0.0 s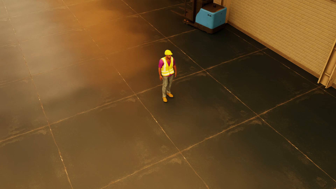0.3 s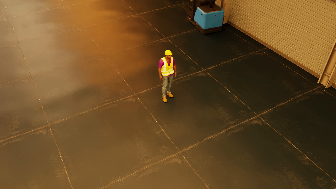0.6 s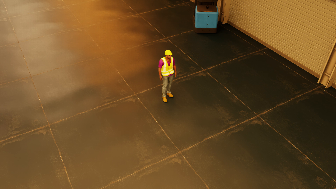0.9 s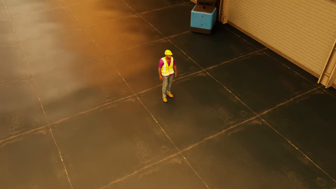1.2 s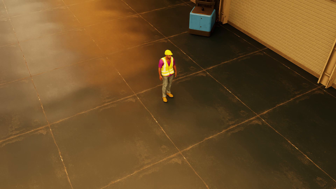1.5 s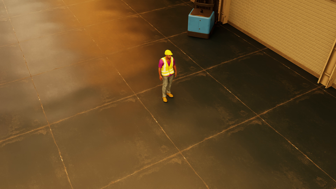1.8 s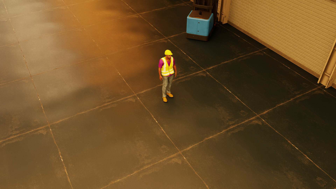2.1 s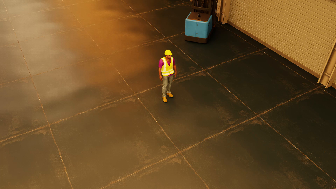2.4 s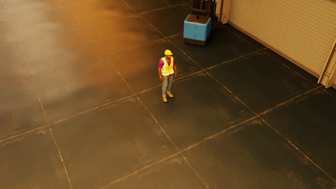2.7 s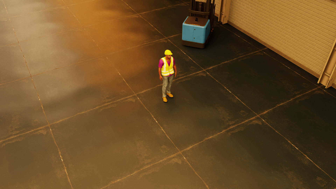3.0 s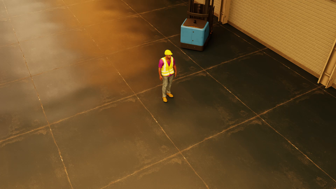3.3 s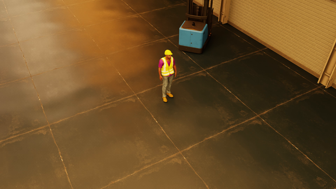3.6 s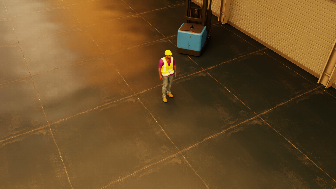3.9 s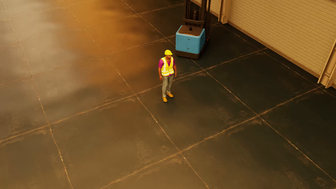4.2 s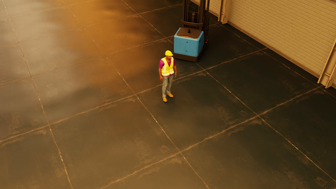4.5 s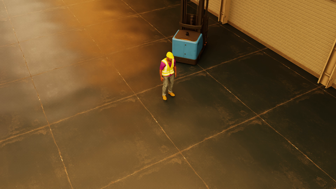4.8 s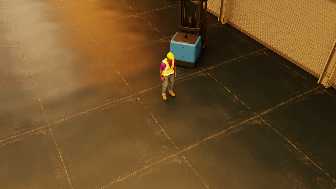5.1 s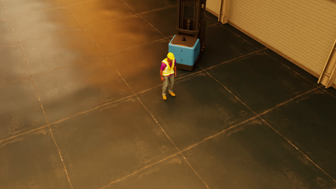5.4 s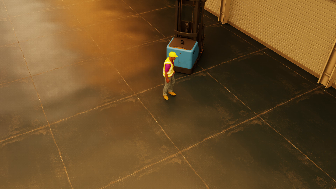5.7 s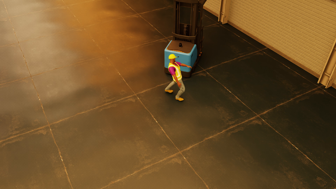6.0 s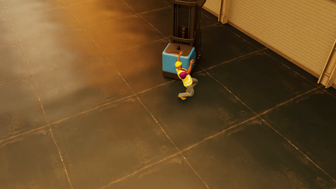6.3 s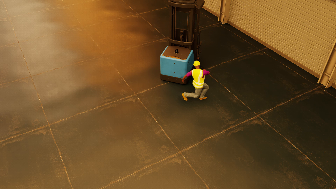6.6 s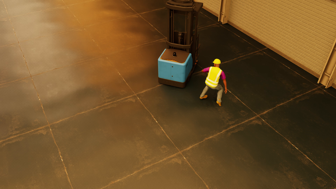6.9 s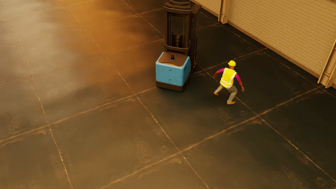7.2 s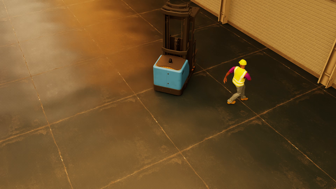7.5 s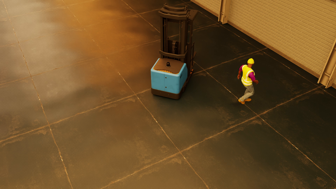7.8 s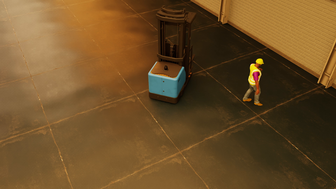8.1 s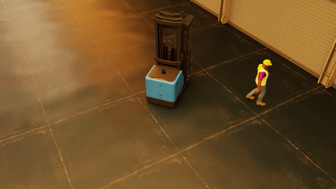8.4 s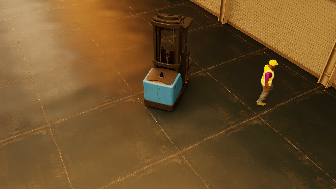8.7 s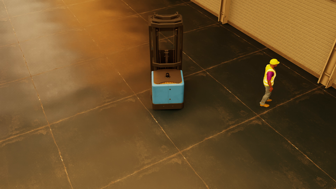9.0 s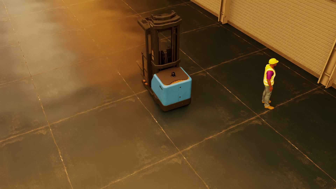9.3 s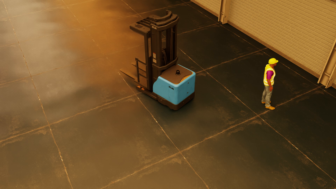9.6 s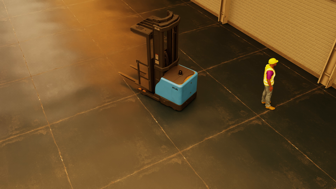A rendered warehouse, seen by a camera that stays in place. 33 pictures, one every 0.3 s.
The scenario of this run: Near miss between a forklift and a person.
